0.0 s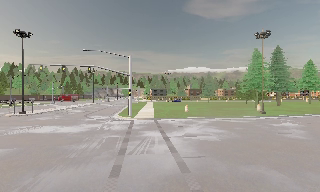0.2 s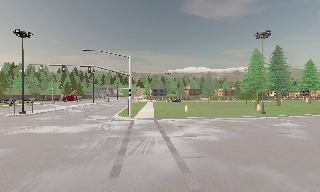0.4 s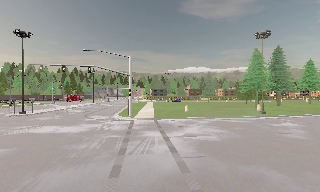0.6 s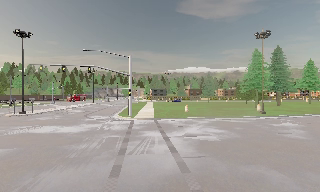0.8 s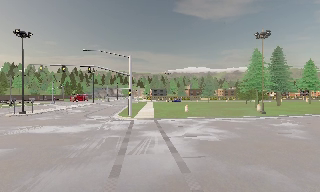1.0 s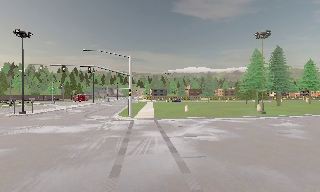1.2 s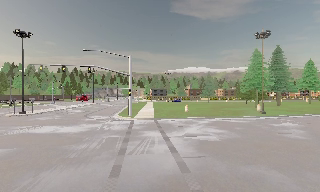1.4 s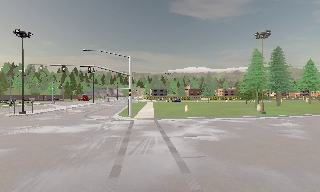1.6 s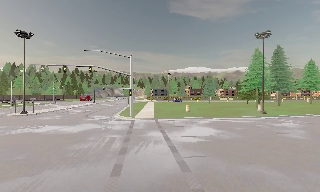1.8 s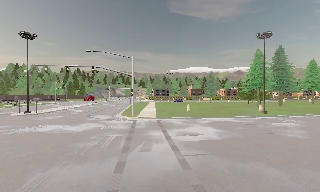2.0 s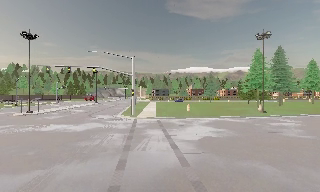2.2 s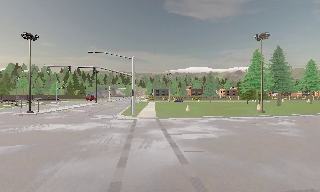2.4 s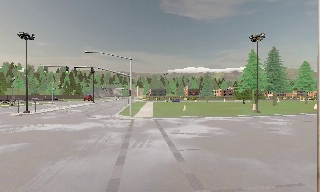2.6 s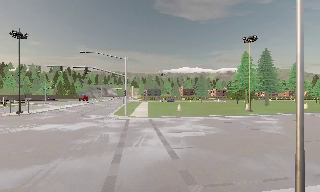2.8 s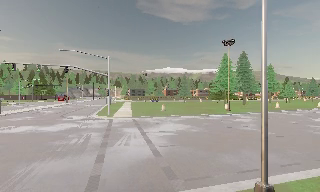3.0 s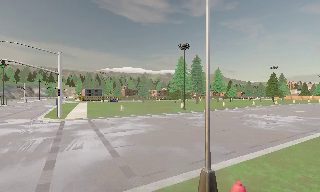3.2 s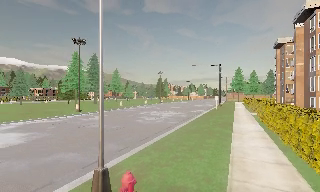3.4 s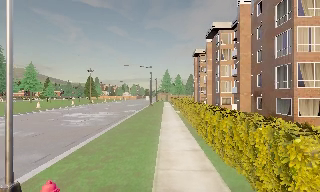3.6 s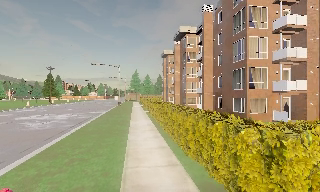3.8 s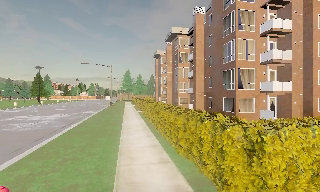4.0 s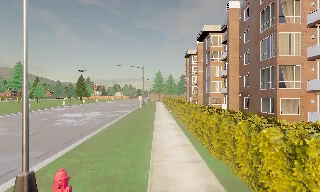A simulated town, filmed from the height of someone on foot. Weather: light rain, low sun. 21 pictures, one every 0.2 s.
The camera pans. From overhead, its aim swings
clockwise.
The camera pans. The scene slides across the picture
to the left.
0.0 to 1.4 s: The camera keeps its place and its aim.
1.4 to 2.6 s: The camera travels backward, about 1 m, so what stands in front gets smaller.
2.6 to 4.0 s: The camera swings to its right by about 80 degrees, and the scene slides to the left. It travels backward, about 1.5 m.
The film runs backward here.
